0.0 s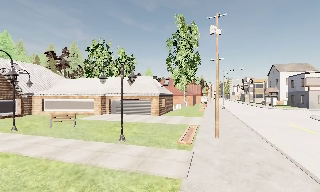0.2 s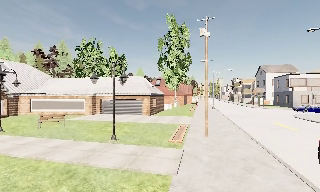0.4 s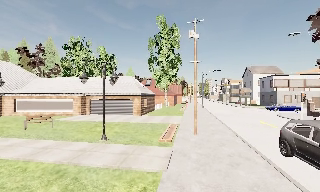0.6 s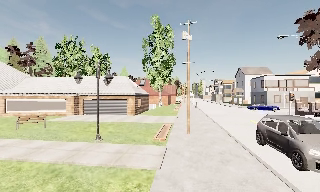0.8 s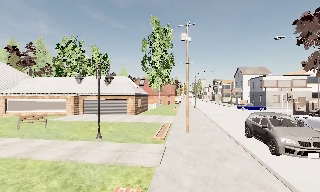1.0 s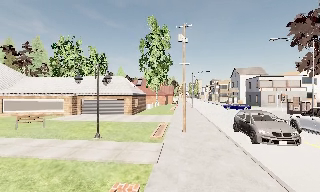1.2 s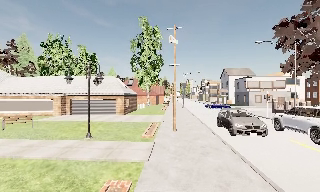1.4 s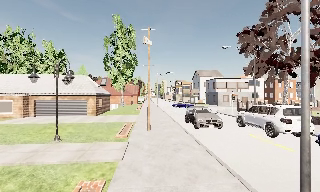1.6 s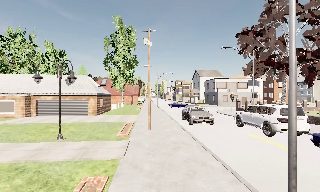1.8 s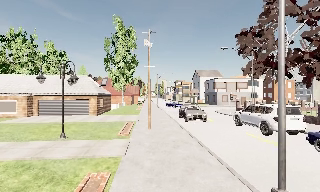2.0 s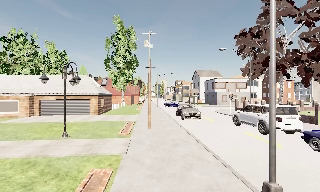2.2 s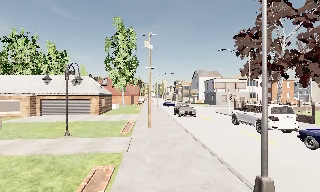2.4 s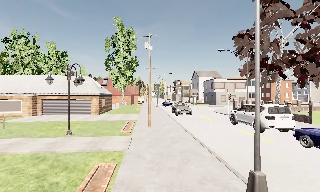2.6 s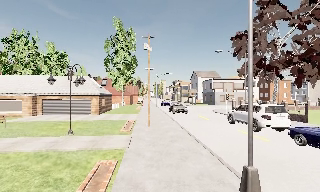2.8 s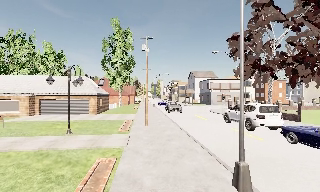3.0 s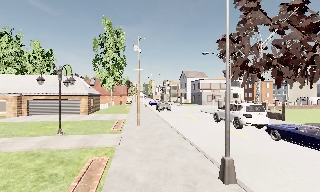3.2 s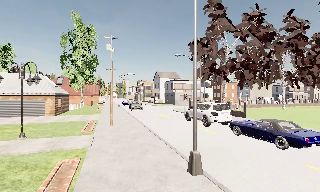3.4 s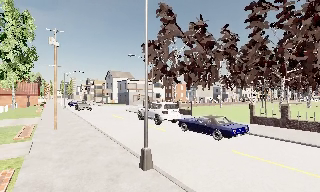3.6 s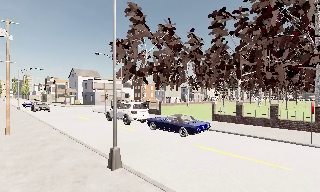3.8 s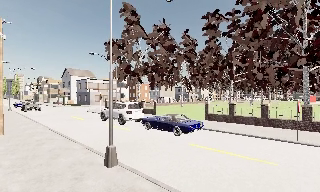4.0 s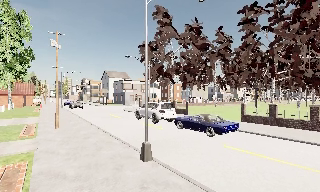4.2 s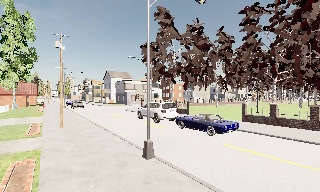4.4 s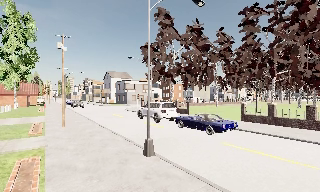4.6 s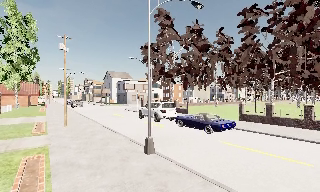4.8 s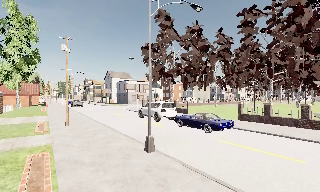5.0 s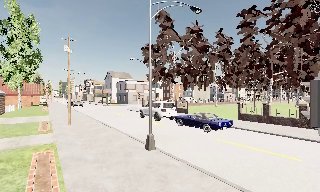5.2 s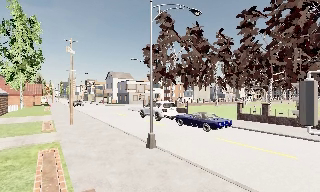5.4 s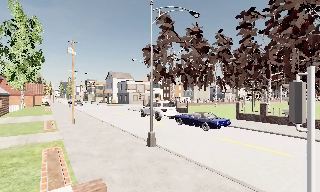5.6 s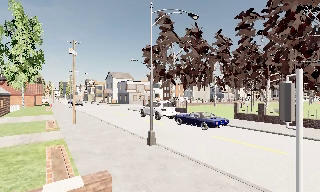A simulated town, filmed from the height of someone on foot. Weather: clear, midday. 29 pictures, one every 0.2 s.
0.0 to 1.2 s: The camera swings to its right by about 15 degrees, and the scene slides to the left. It travels backward, about 1 m, so what stands in front gets smaller.
1.2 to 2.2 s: The camera travels backward, about 1 m, so what stands in front gets smaller.
2.2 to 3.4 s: The scene slides to the left, as the camera pans about 30 degrees to its right. It travels backward, about 1.5 m, so what stands in front gets smaller.
3.4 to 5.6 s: The camera travels backward, about 3 m, so what stands in front gets smaller.
The film runs backward here.
